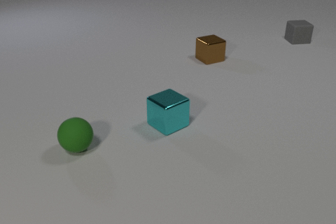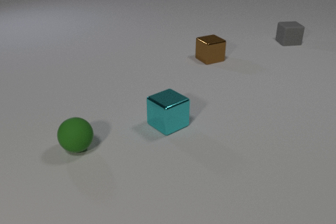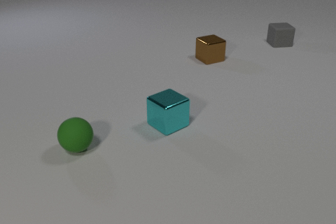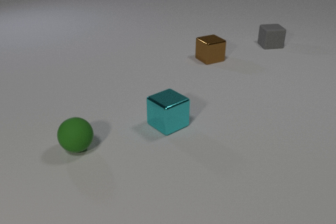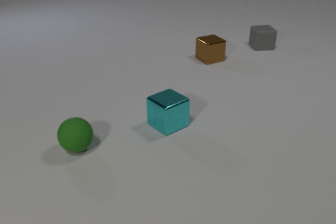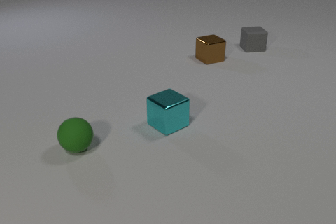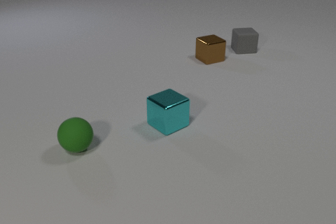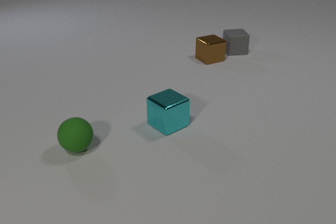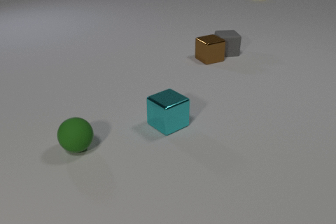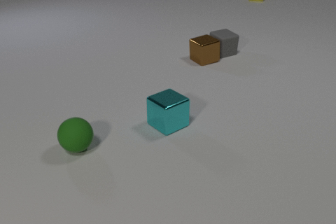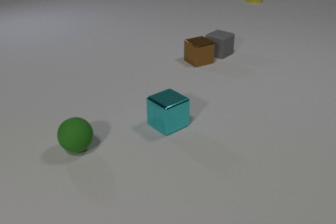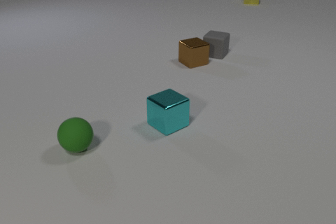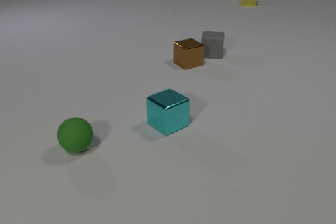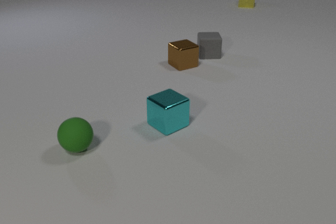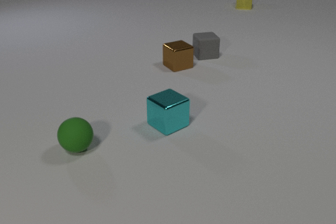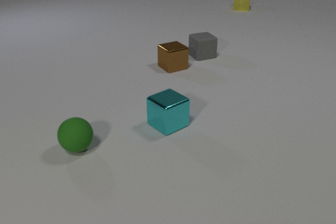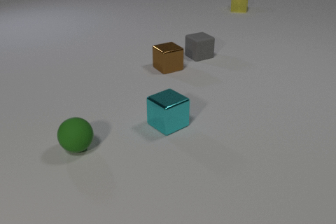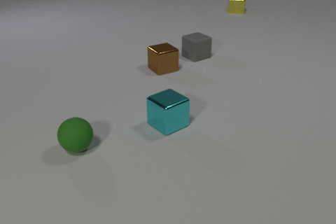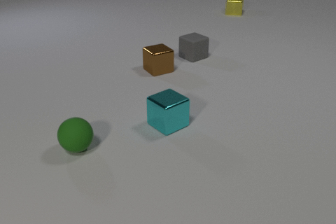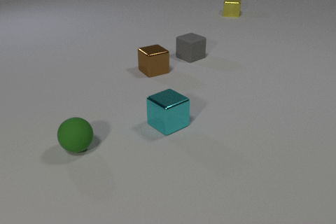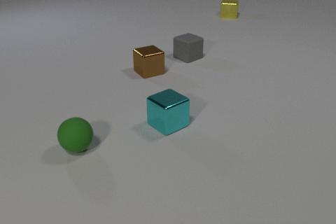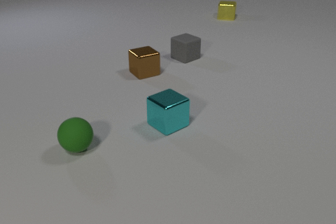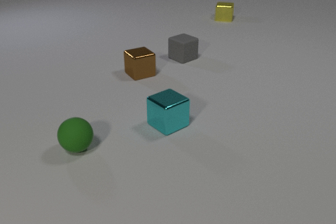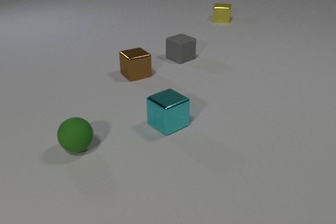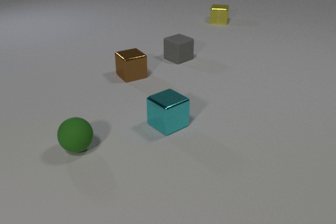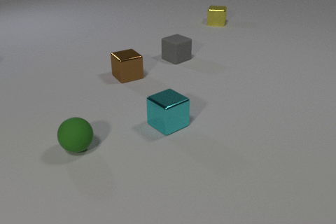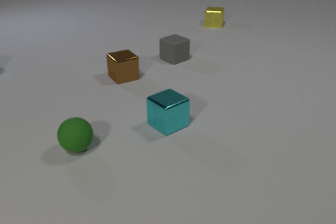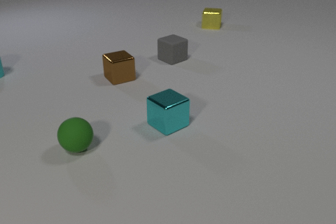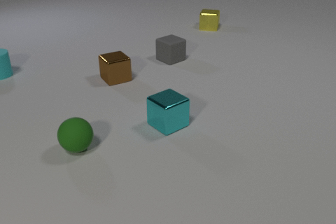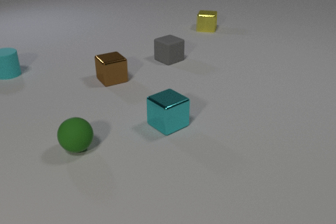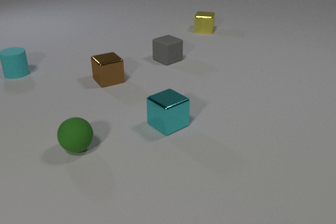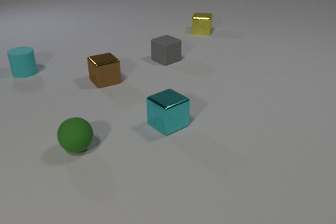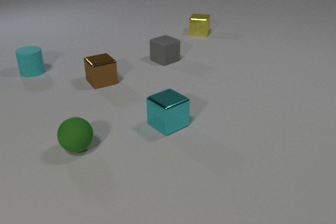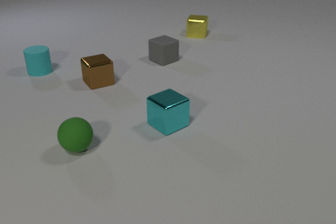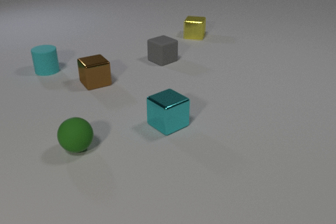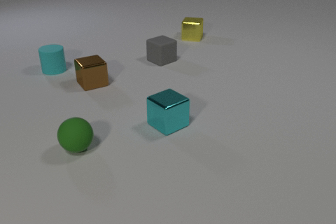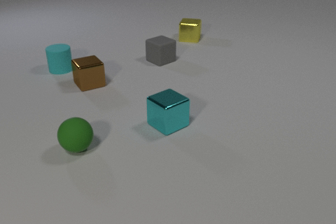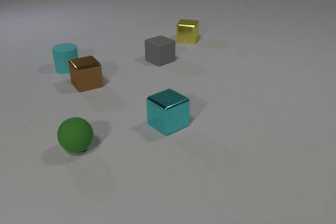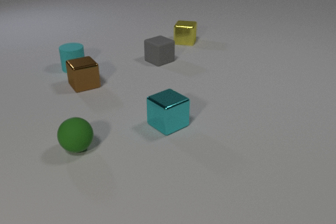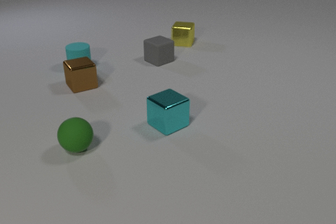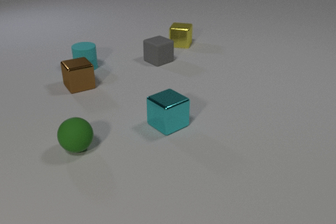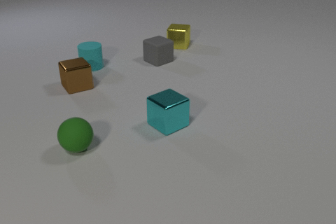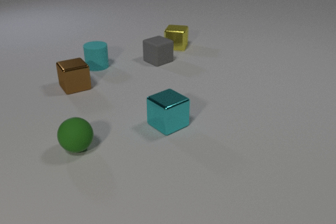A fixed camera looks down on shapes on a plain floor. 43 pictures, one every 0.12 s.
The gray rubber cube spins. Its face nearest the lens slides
to the right.
The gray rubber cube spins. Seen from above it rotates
counterclockwise.
0.00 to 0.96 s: The gray rubber cube slides to the left and toward the camera. The yellow metal cube comes in at the top edge, slides toward the camera. The gray rubber cube and the brown metal cube collide.
0.96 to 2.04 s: The gray rubber cube slides to the left and toward the camera, spins so that its near face slides to the right, counterclockwise seen from above. The brown metal cube slides to the left and toward the camera. The yellow metal cube slides toward the camera.
2.04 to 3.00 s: The gray rubber cube slides to the left. The brown metal cube slides to the left and toward the camera. The yellow metal cube slides toward the camera and to the left.
3.00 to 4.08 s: The gray rubber cube slides to the left. The brown metal cube slides to the left. The cyan rubber cylinder comes in at the left edge, slides to the right. The yellow metal cube slides toward the camera and to the left.
4.08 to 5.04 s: The brown metal cube slides to the left. The cyan rubber cylinder slides to the right. The yellow metal cube slides toward the camera and to the left.
How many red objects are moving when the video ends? 0.
What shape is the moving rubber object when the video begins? cube.
How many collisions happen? 1.
